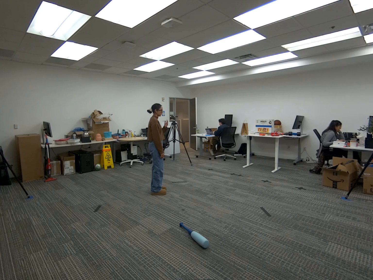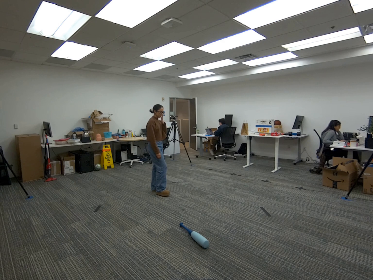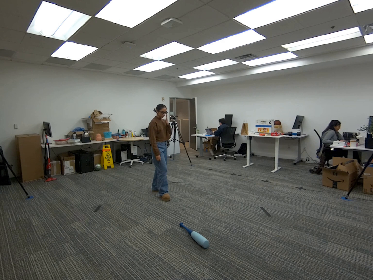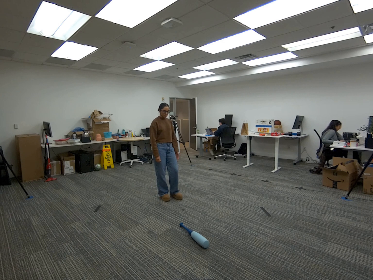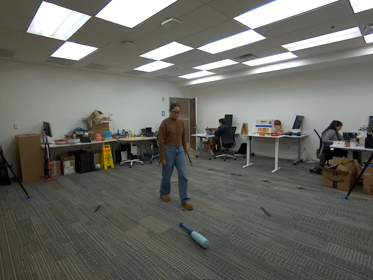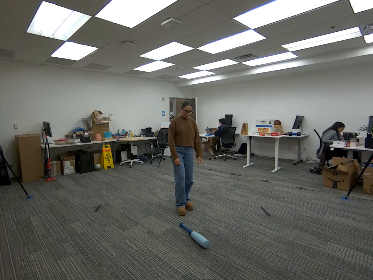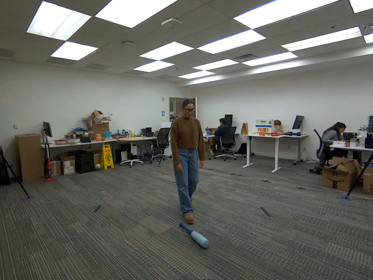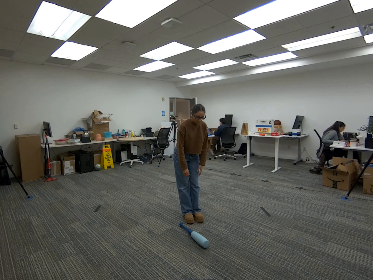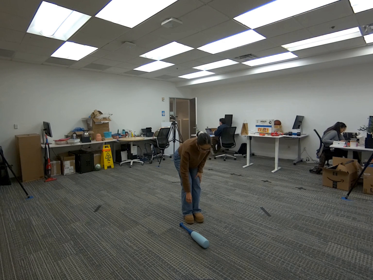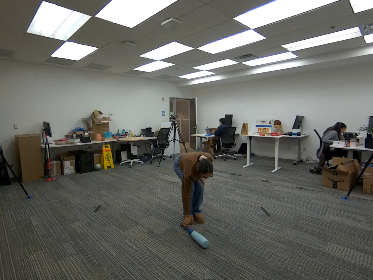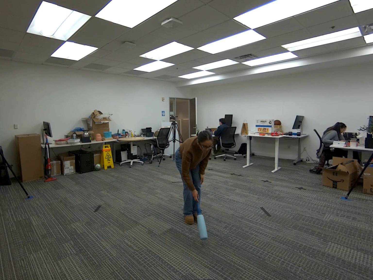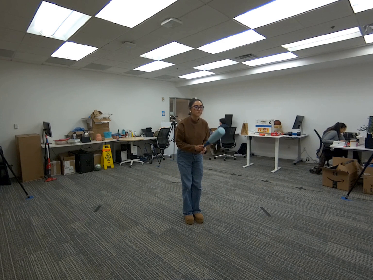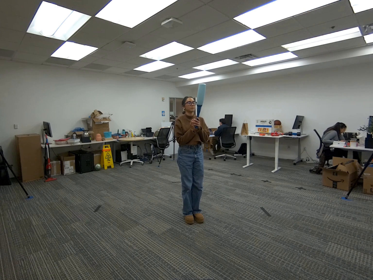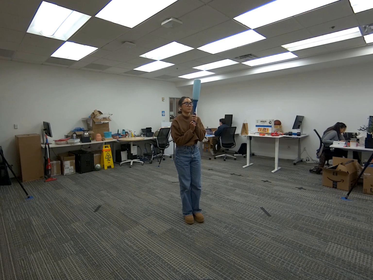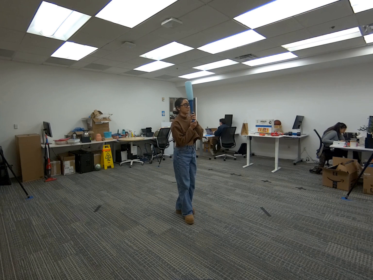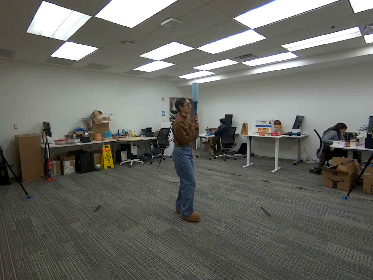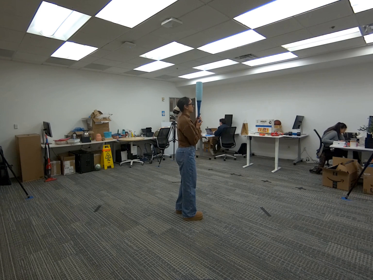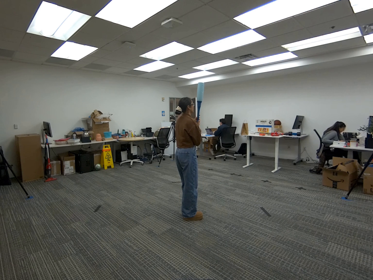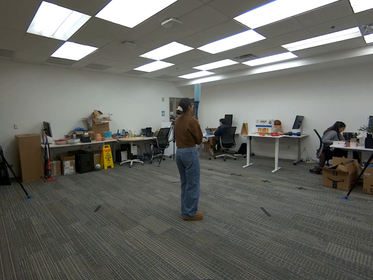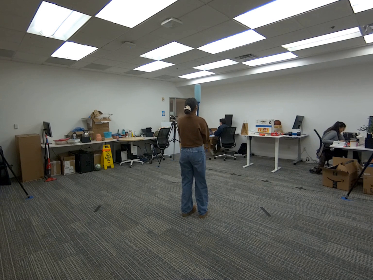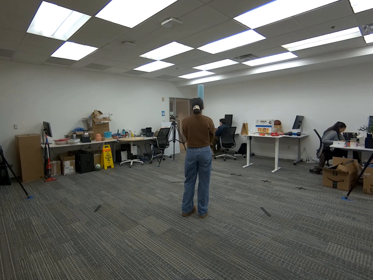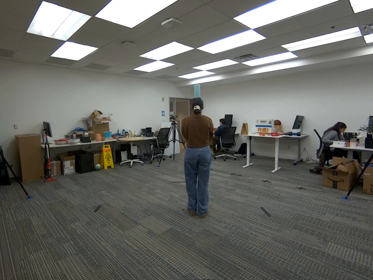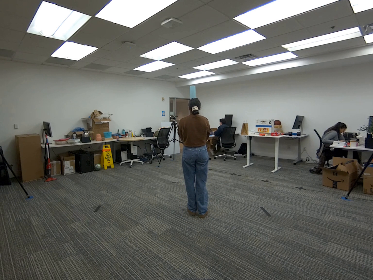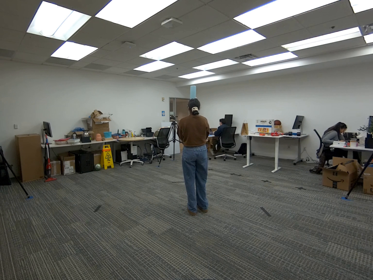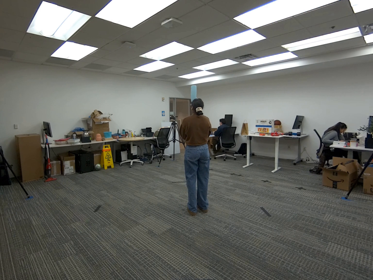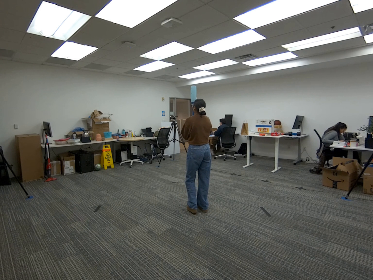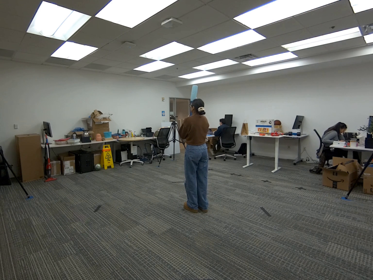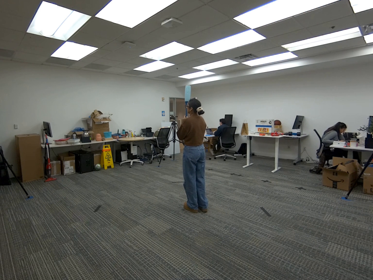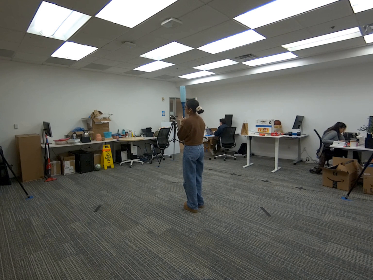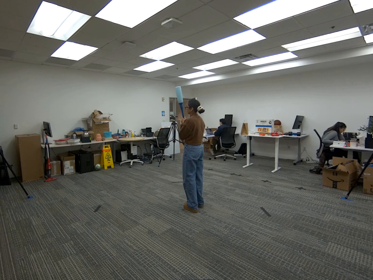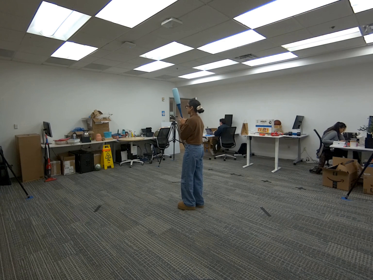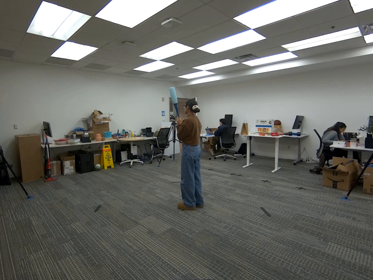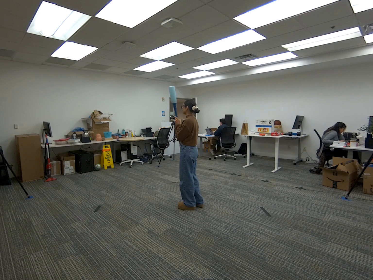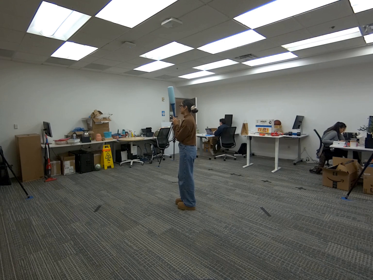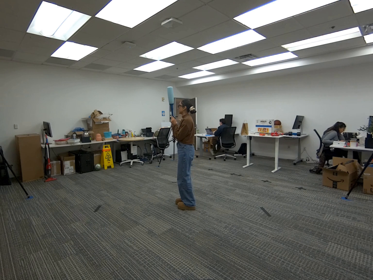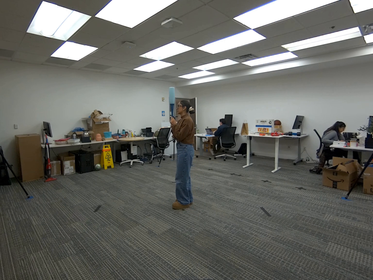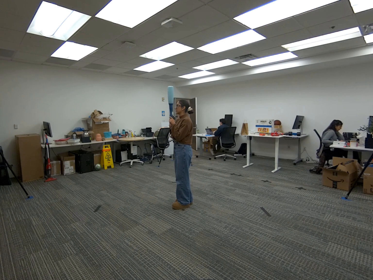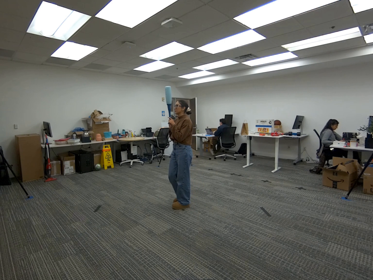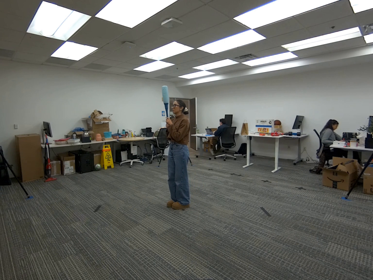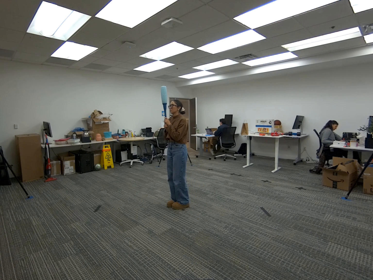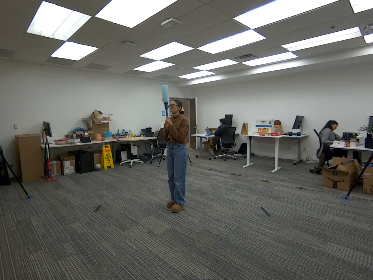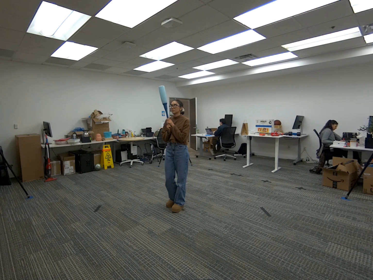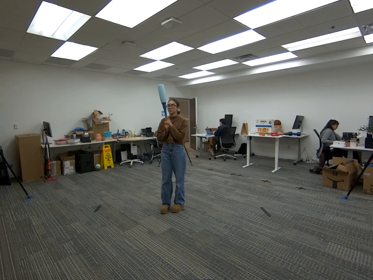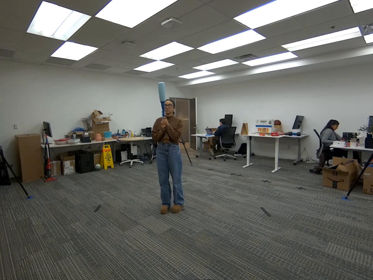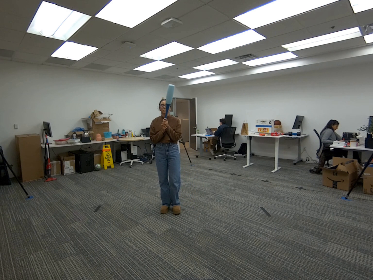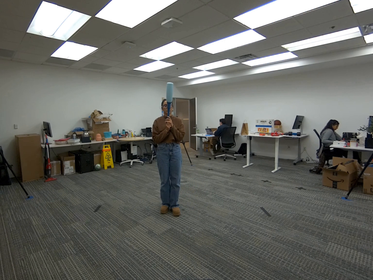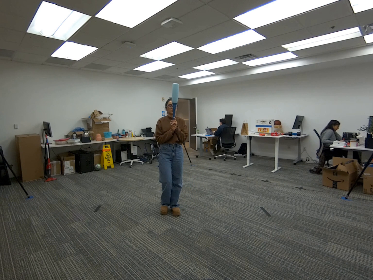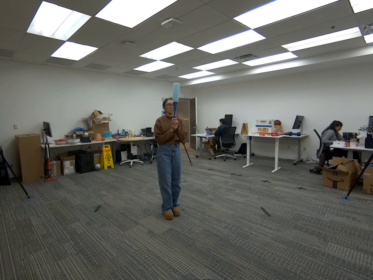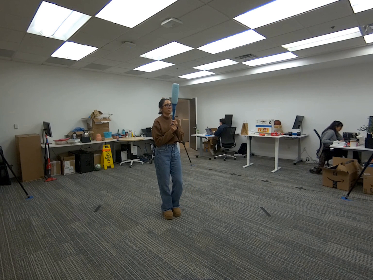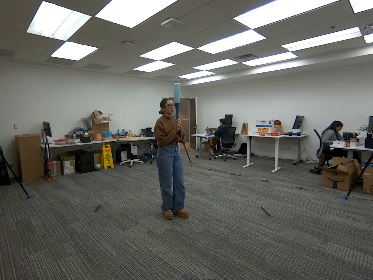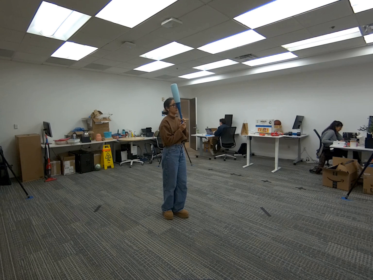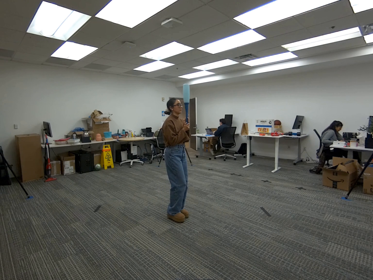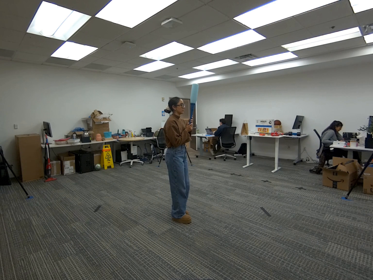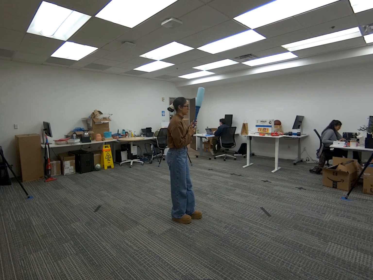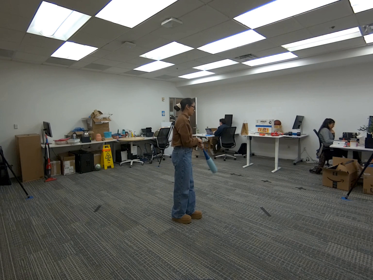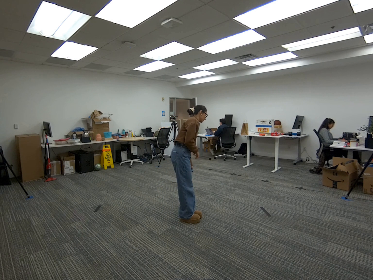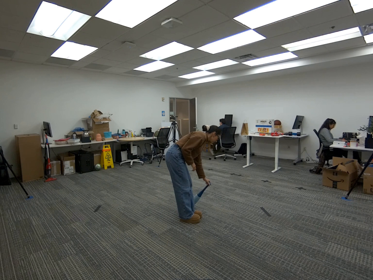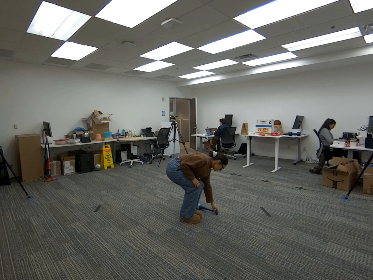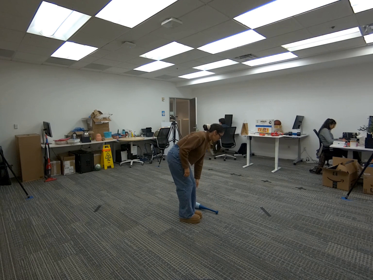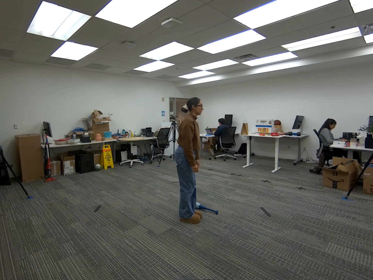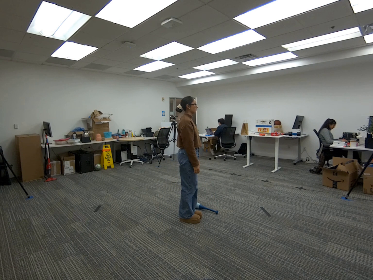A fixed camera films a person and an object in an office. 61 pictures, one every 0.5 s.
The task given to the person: Walk over to the baseball bat and pick up the baseball bat. Slowly begin to rotate the baseball bat and yourself around the bounding area so that every camera gets a visual of the baseball bat.
